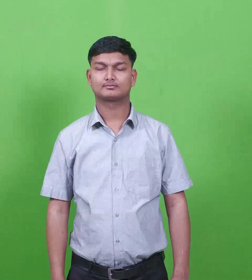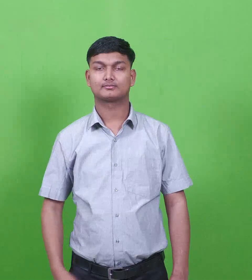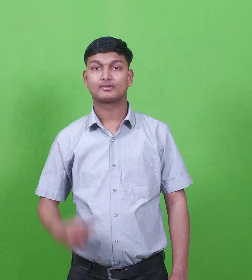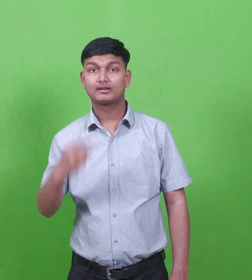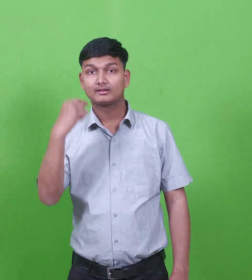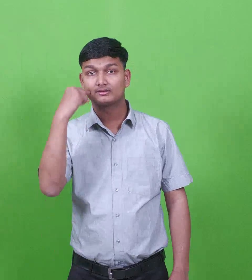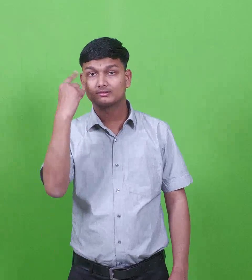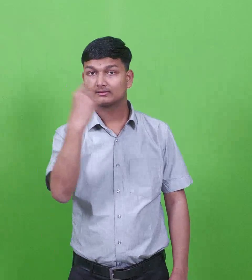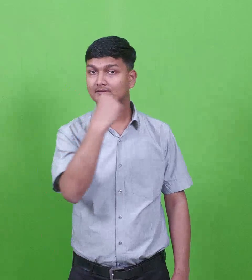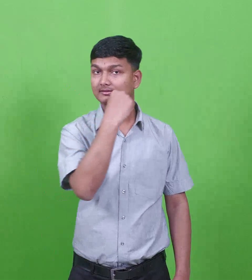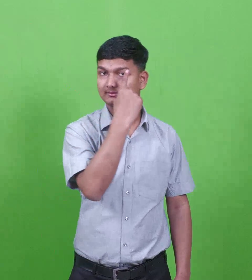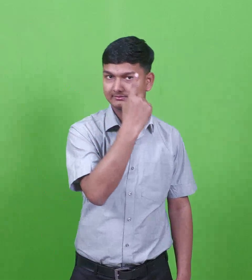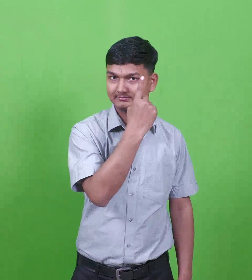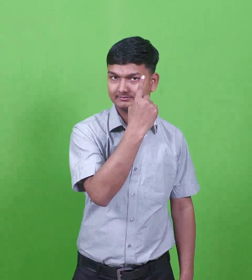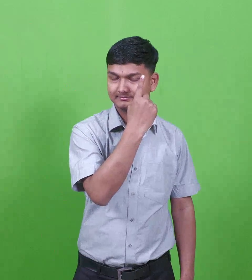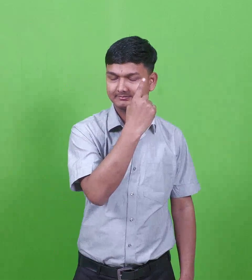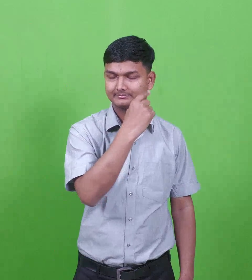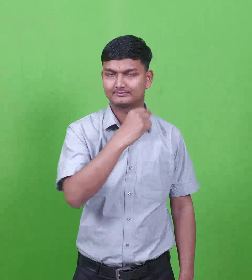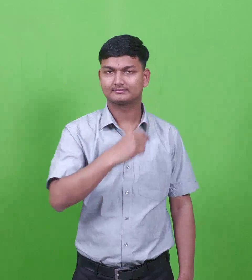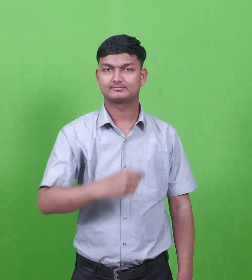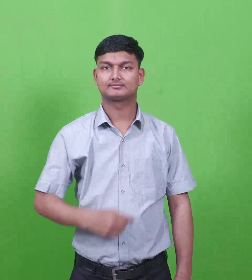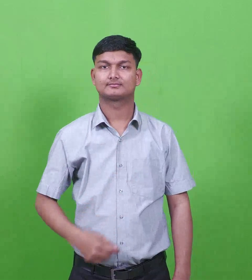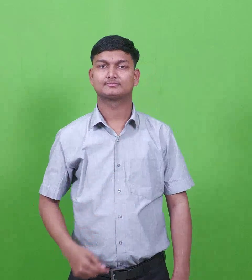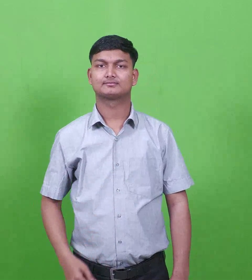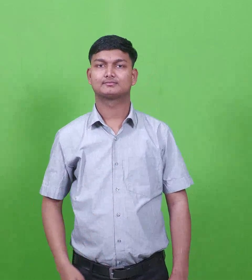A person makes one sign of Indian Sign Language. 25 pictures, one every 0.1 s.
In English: achala
